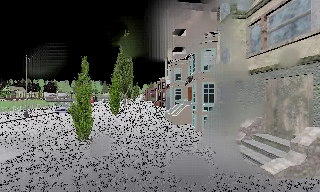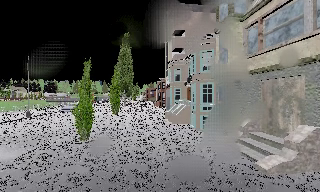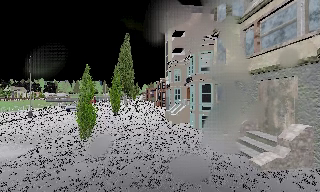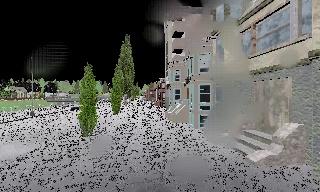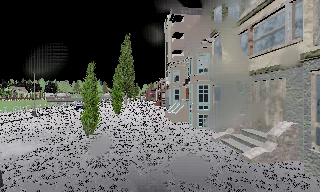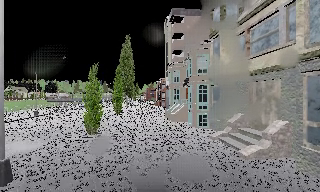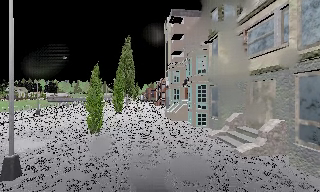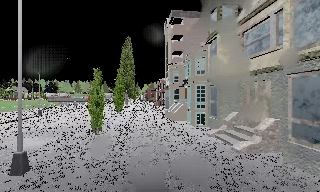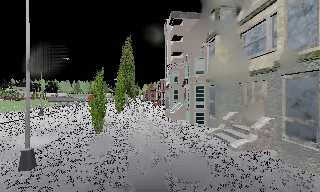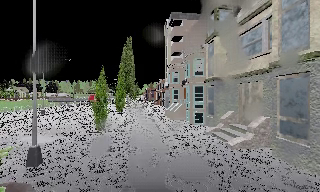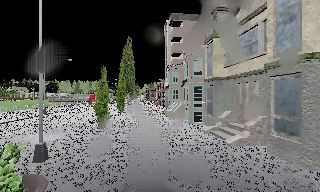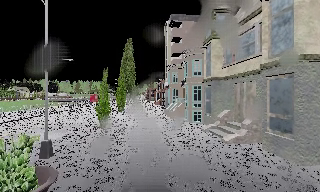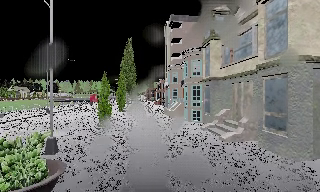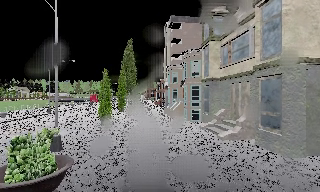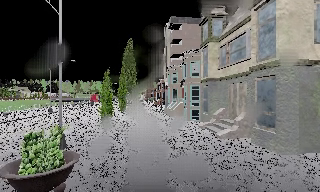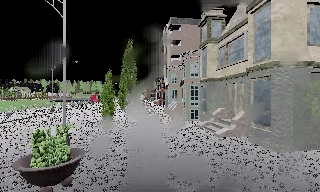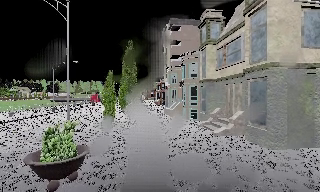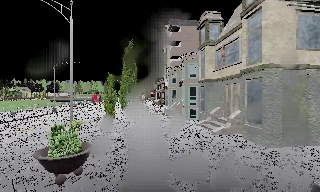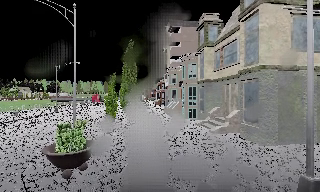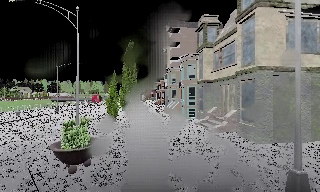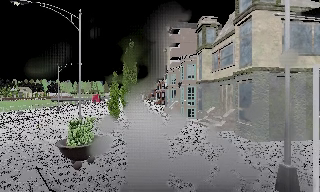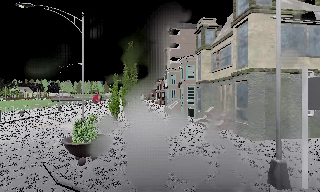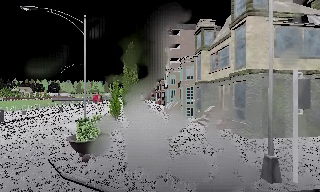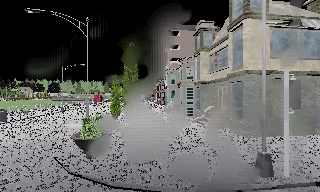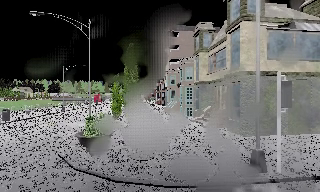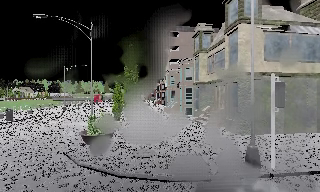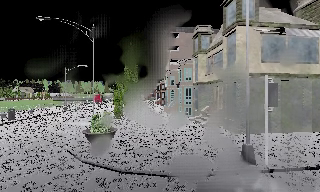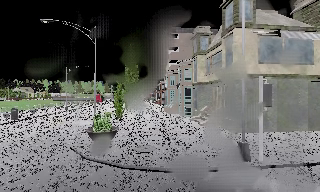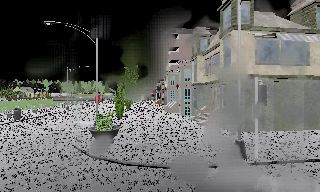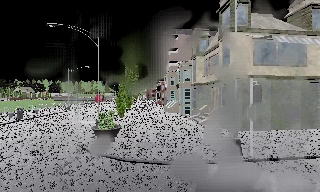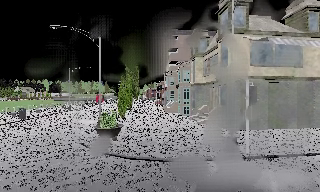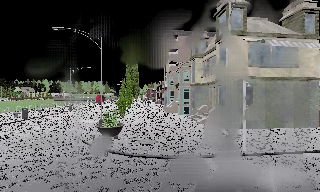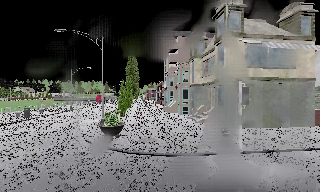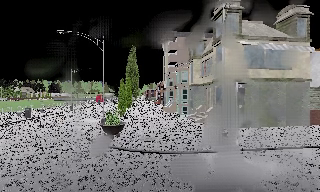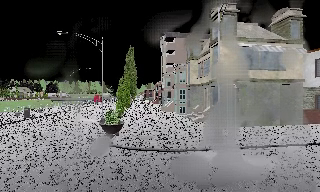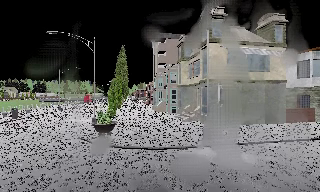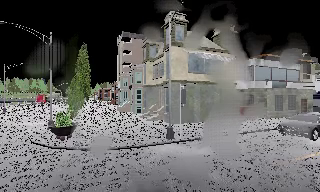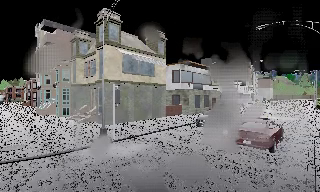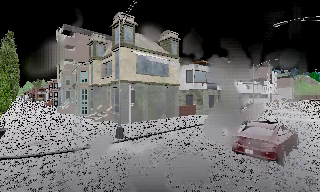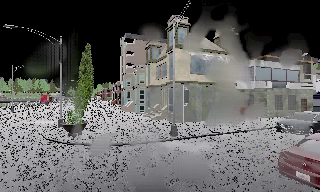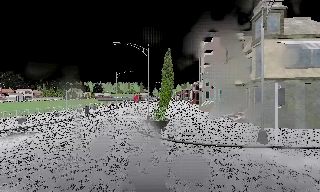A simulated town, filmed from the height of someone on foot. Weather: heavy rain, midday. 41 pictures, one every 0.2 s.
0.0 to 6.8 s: The camera travels backward, about 10 m, so what stands in front gets smaller.
6.8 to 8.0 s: The camera swings to its left by about 15 degrees, and the scene slides to the right. It travels backward, about 1.5 m, so what stands in front gets smaller.
The film runs backward here.
